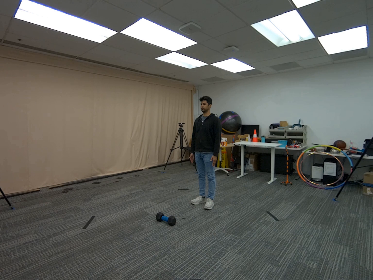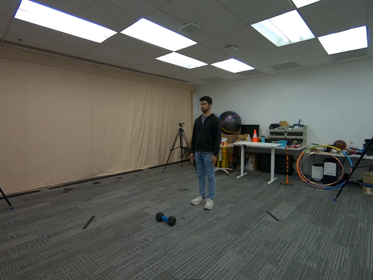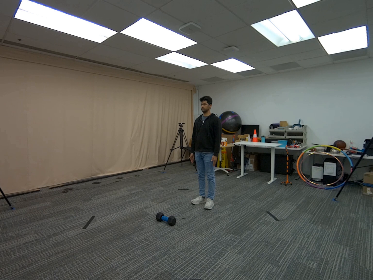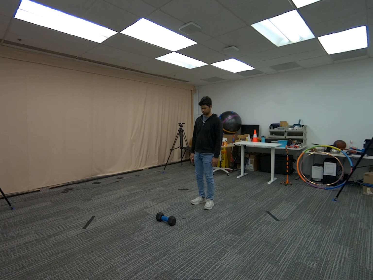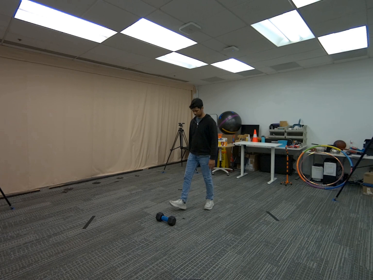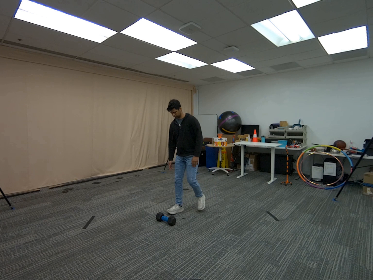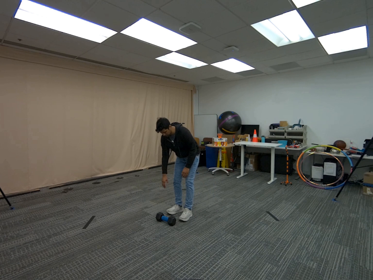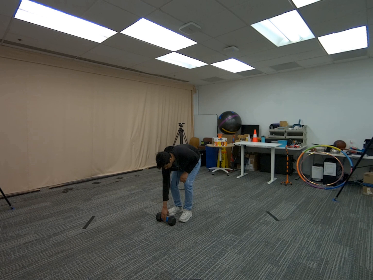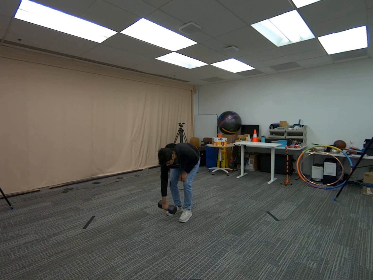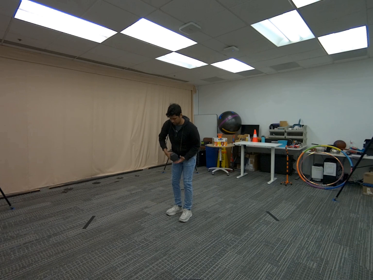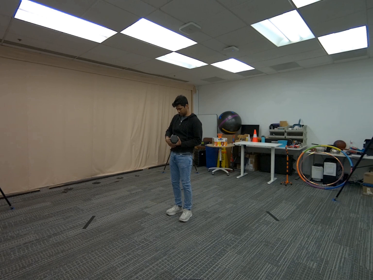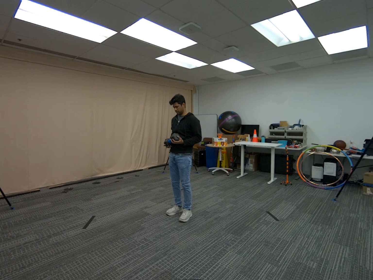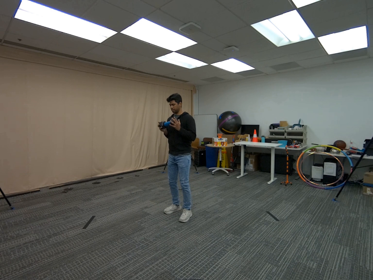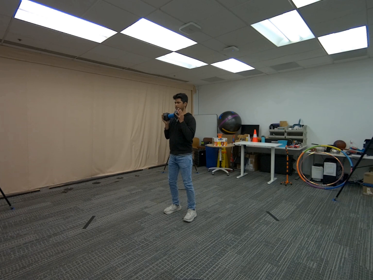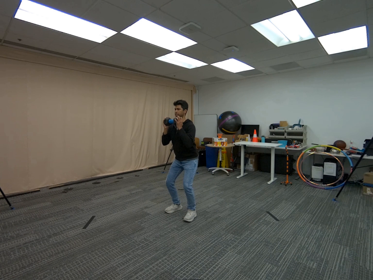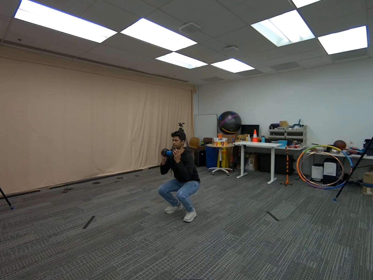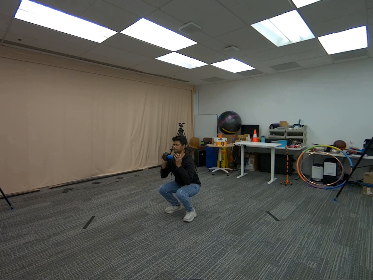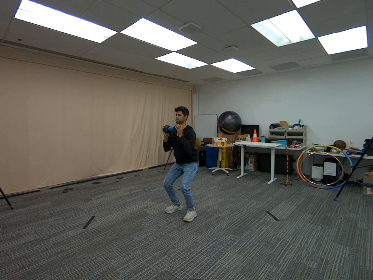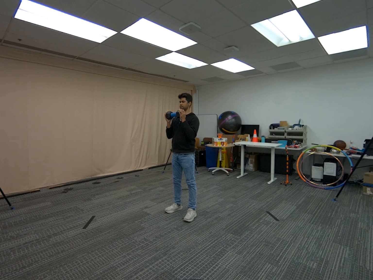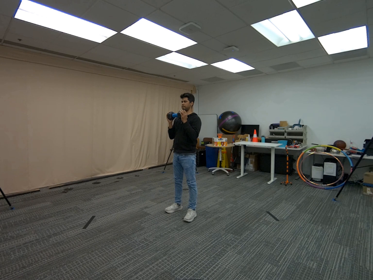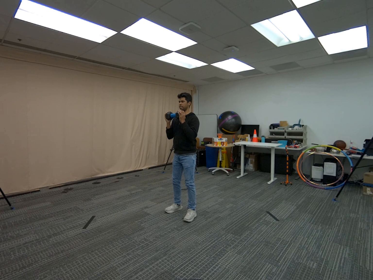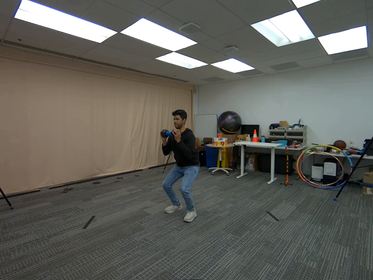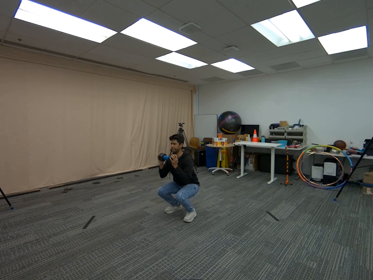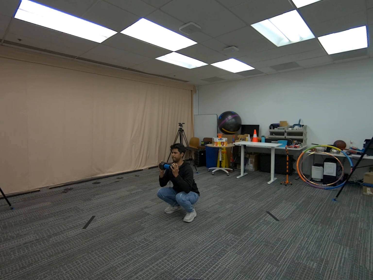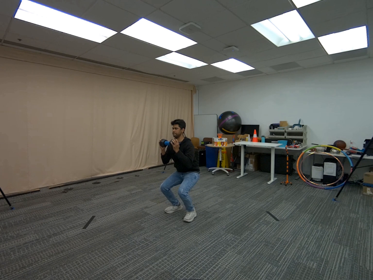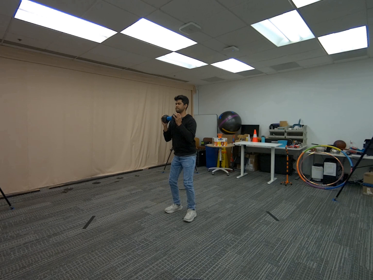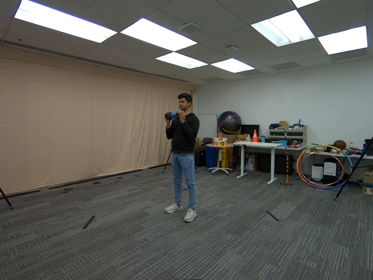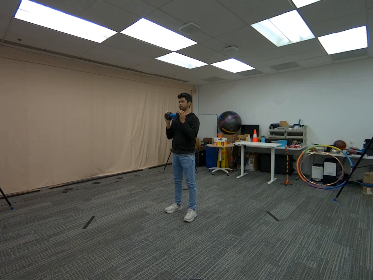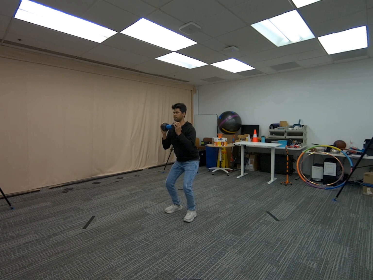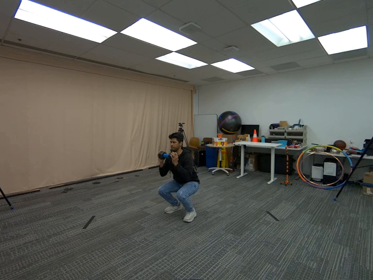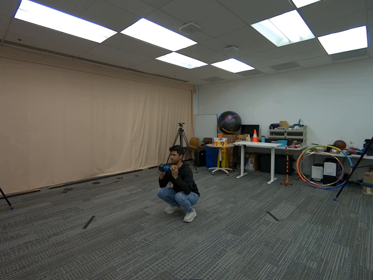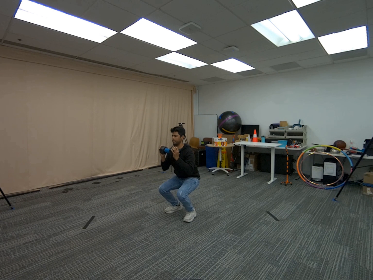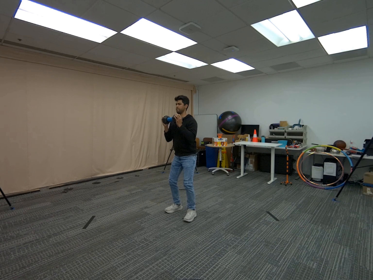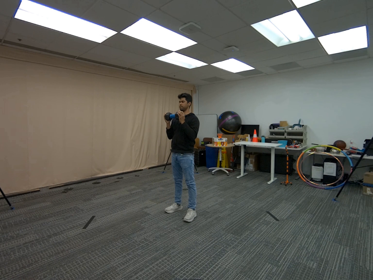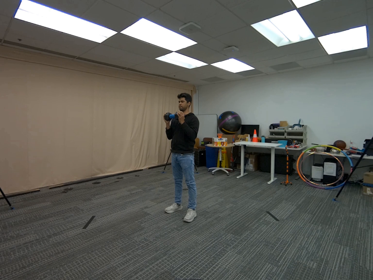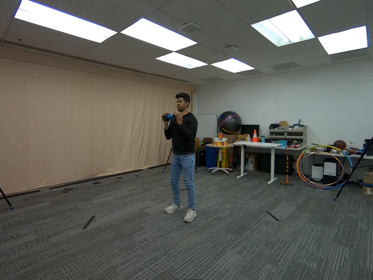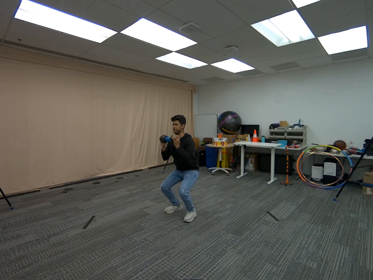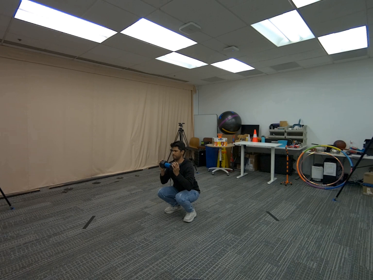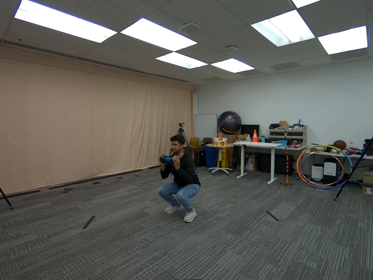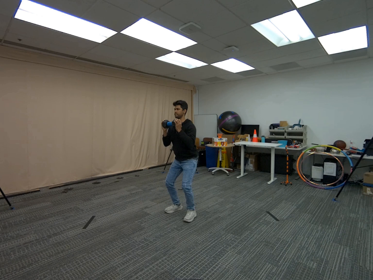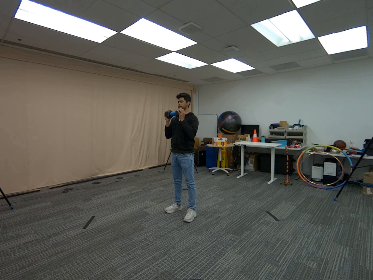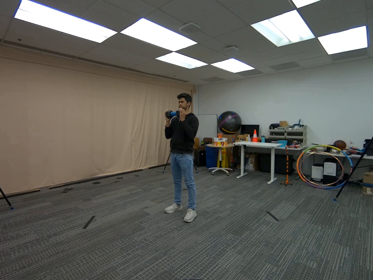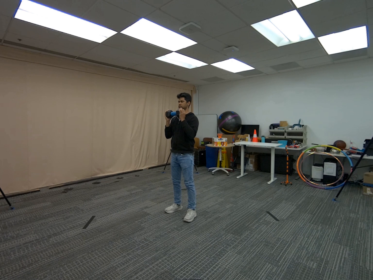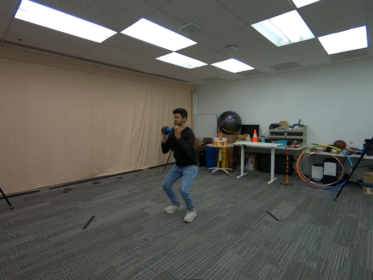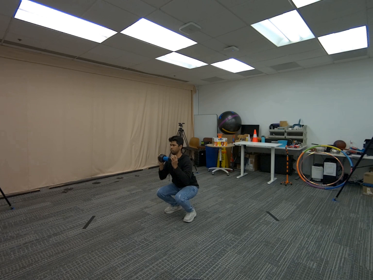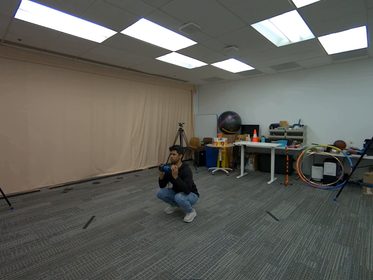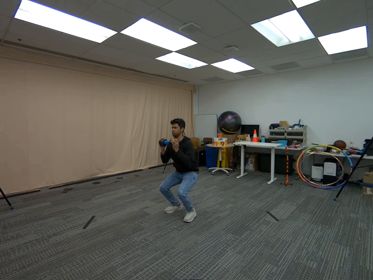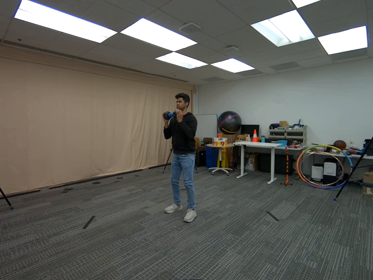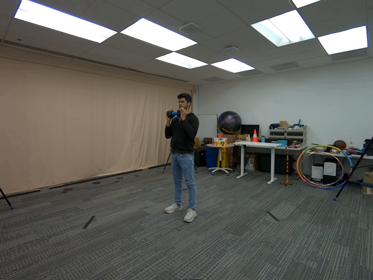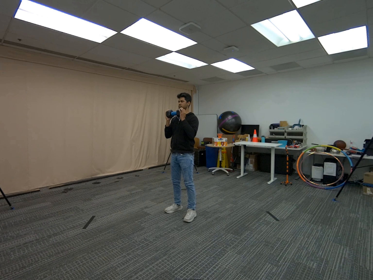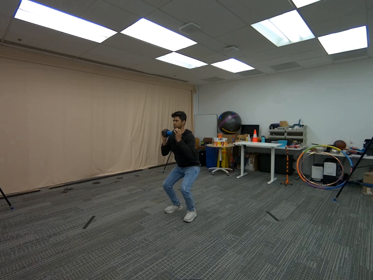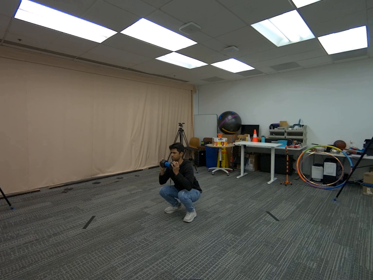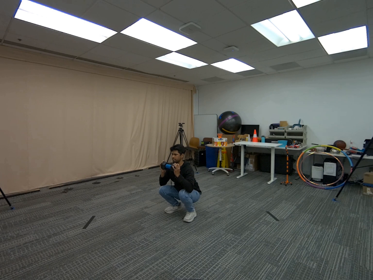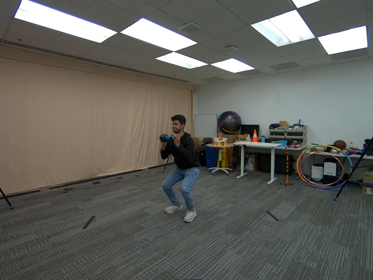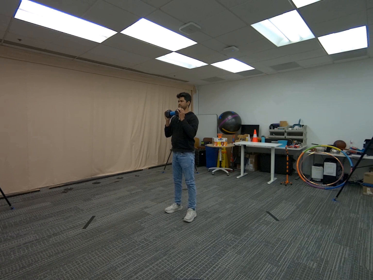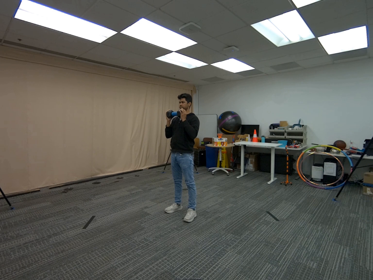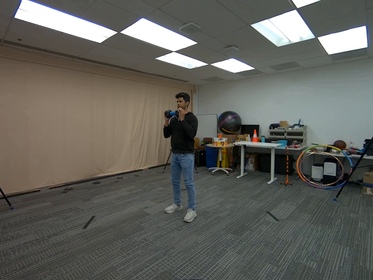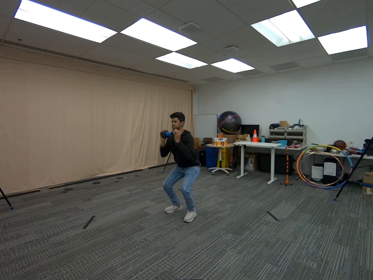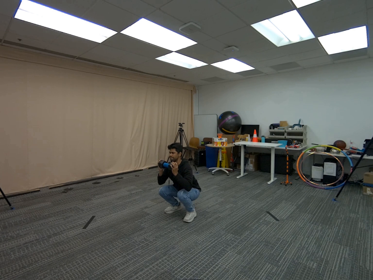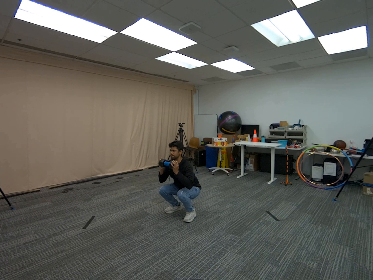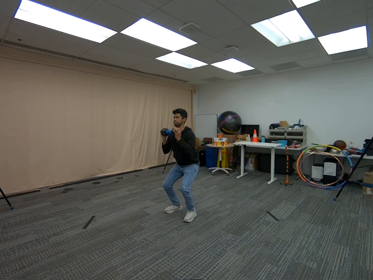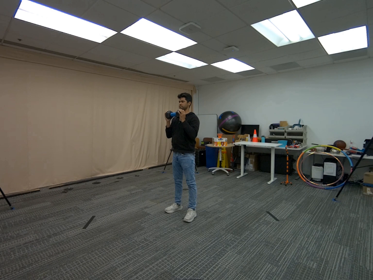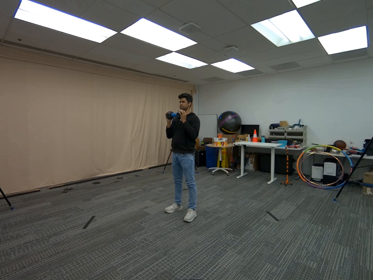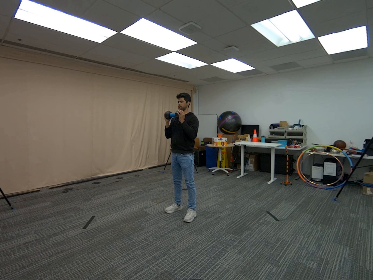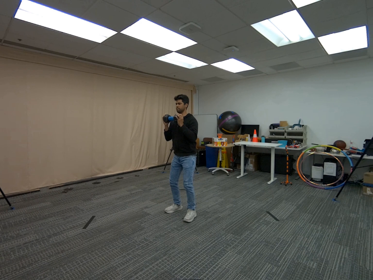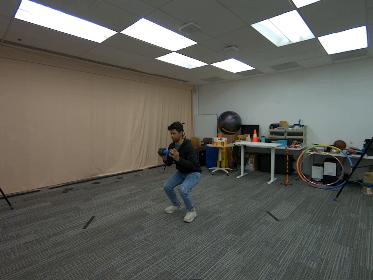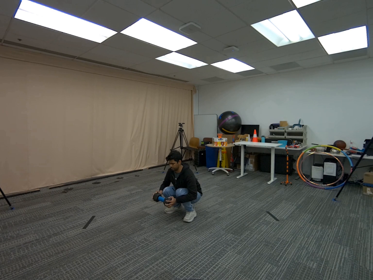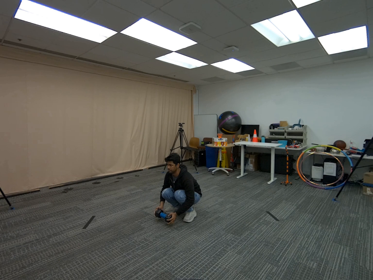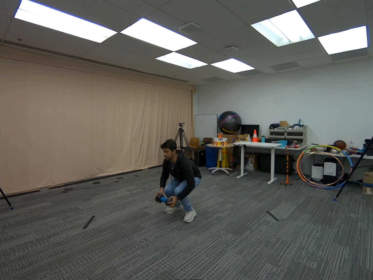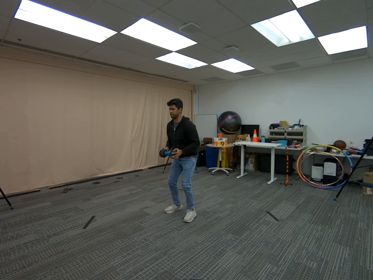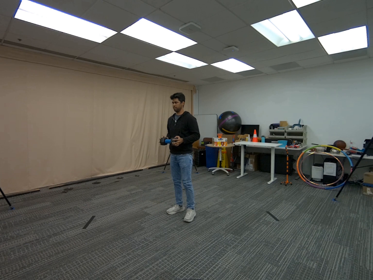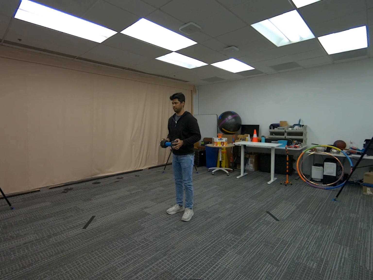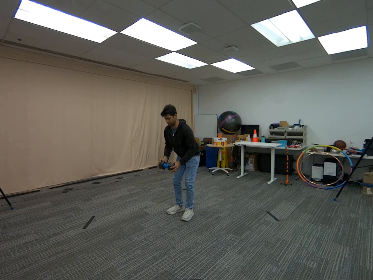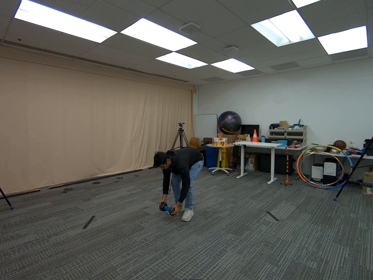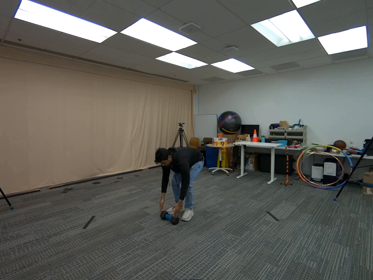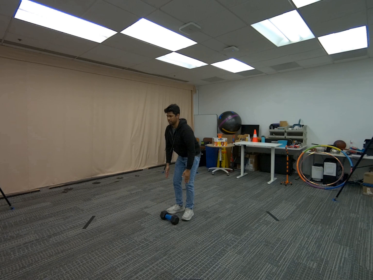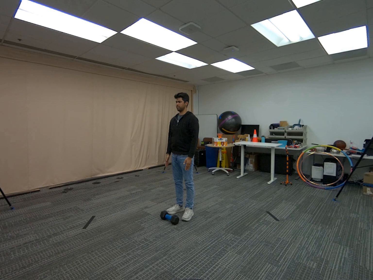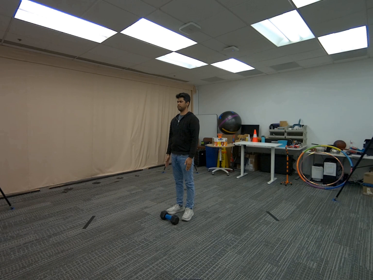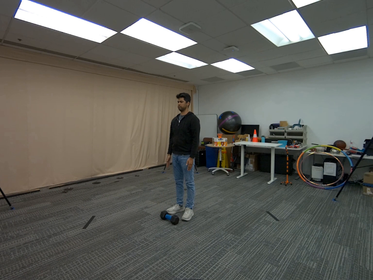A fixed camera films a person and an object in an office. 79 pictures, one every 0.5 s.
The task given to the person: Walk to the dumbbell and grasp it with both hands. Lift it close to your body with your elbows flexed and keep your arms steady. Lower your body into a squat by bending your knees, then extend your legs to return to a standing position. Continue repeating the squat while holding the dumbbell close to your body. When you are finished, carefully place the dumbbell back on the ground.
